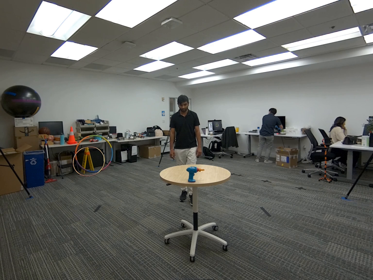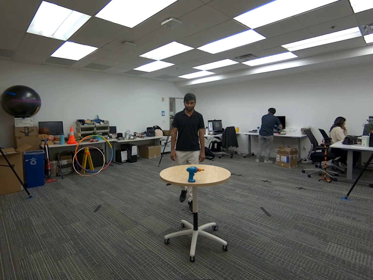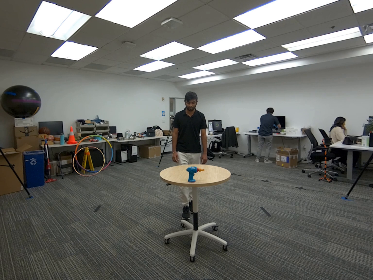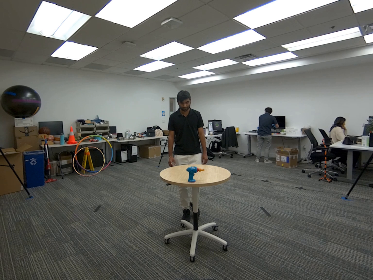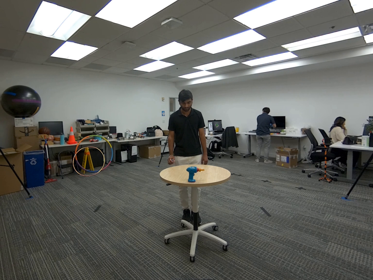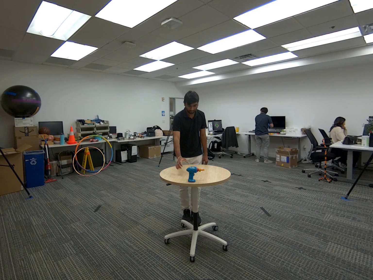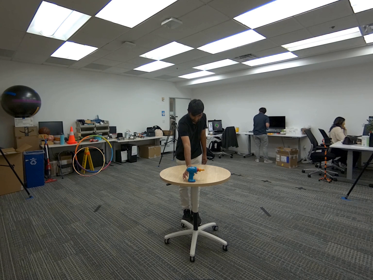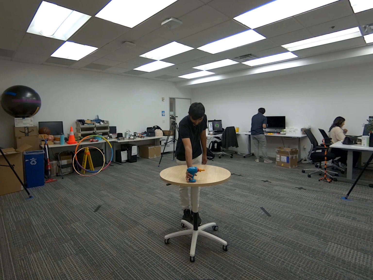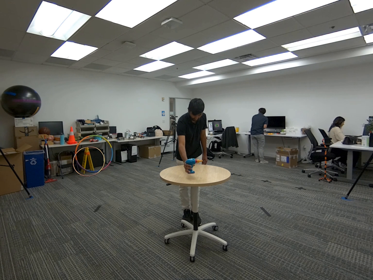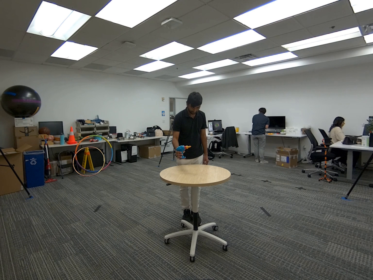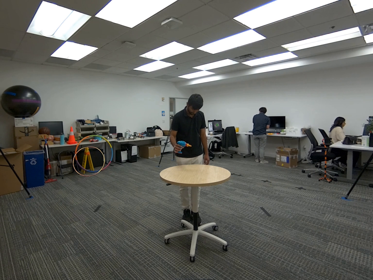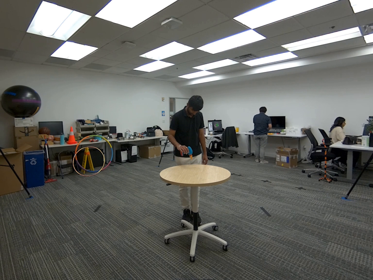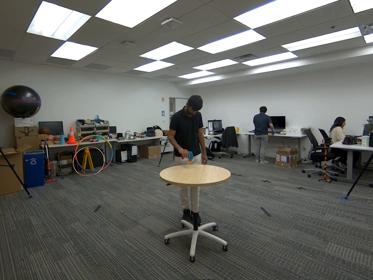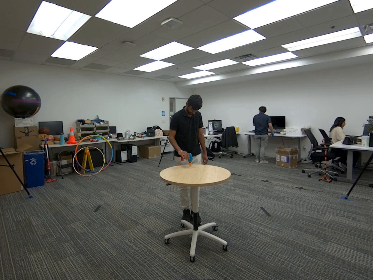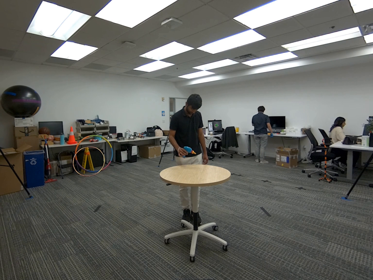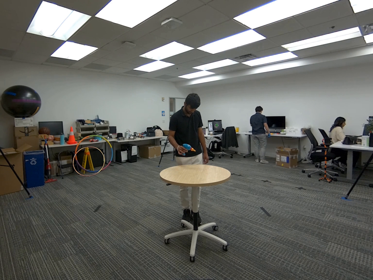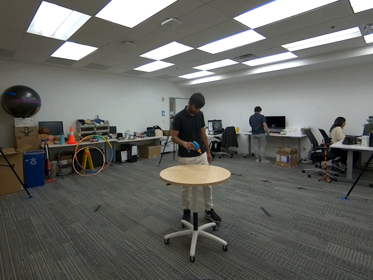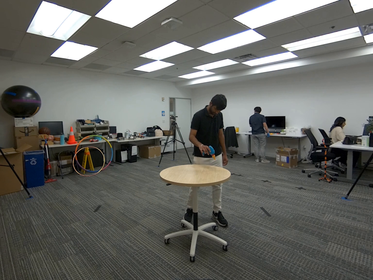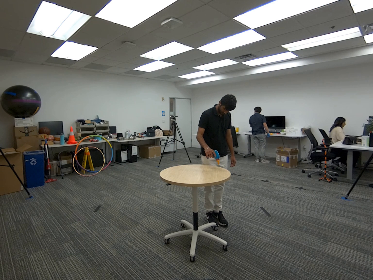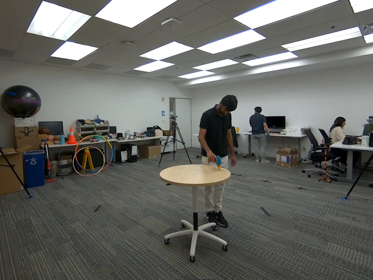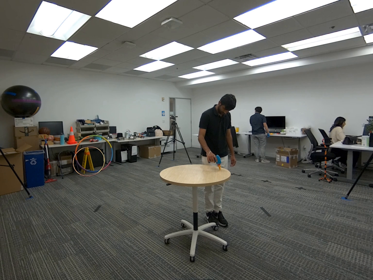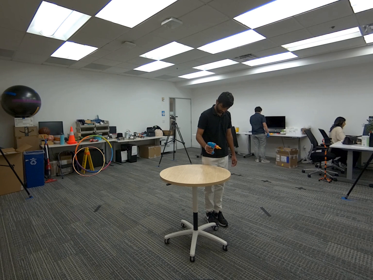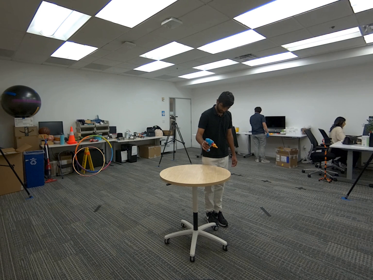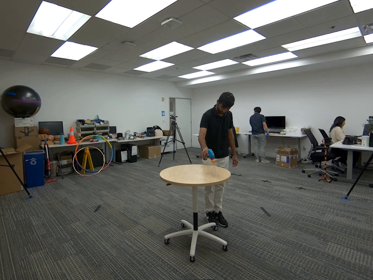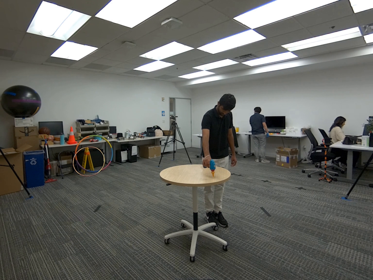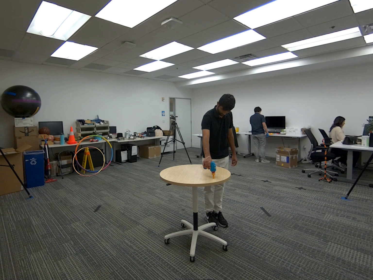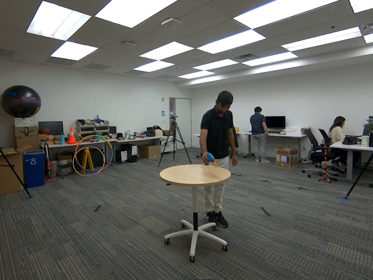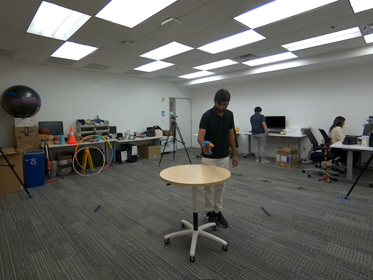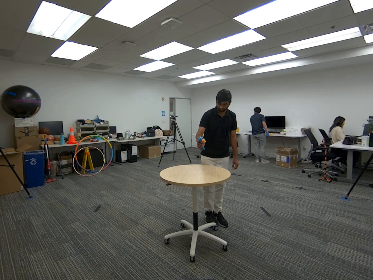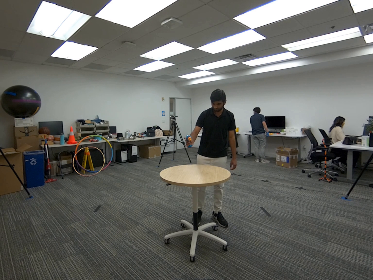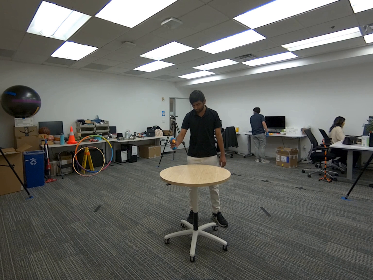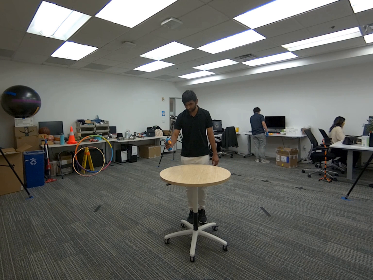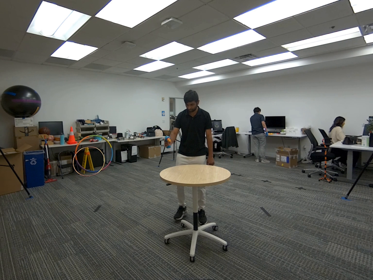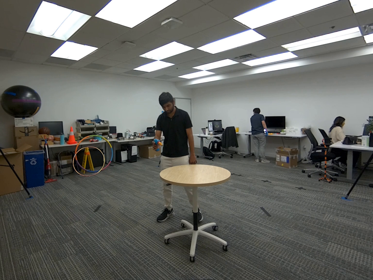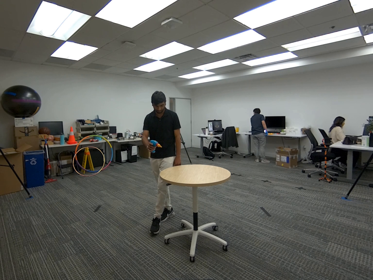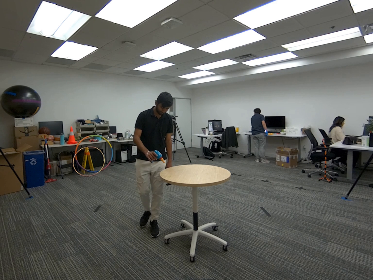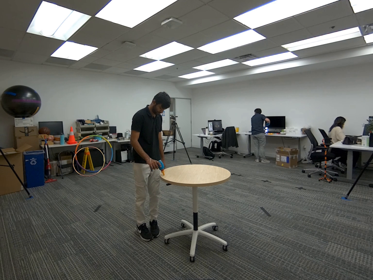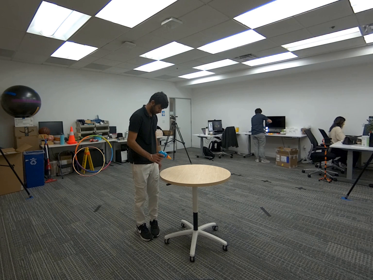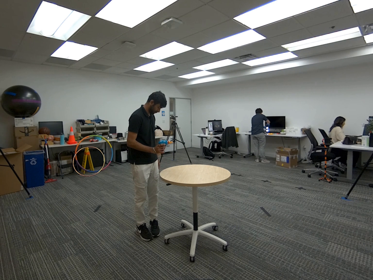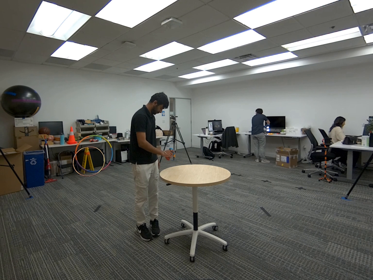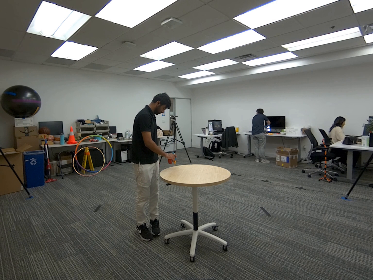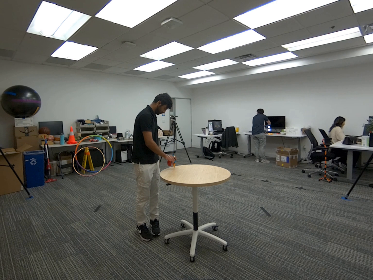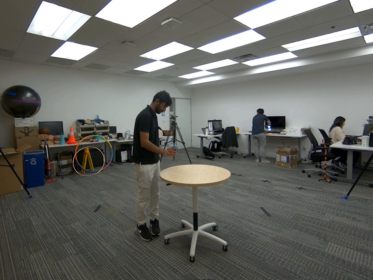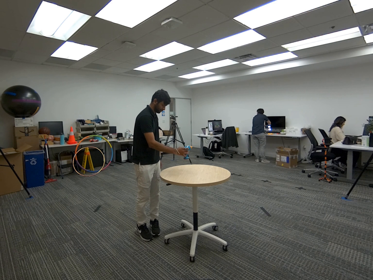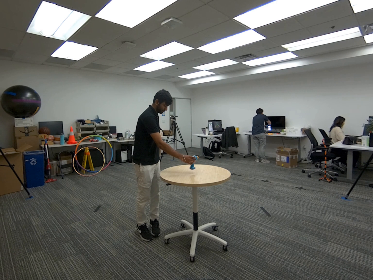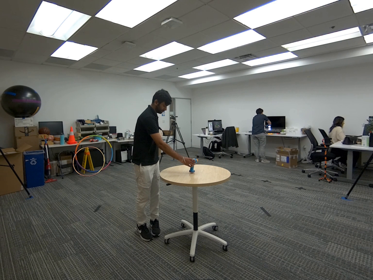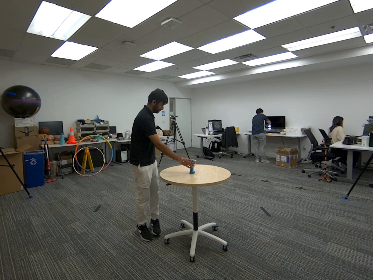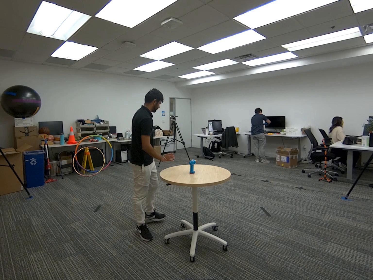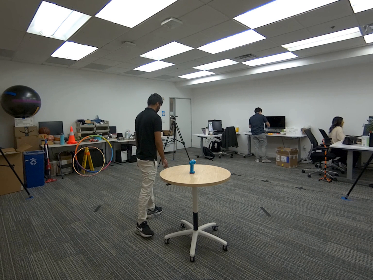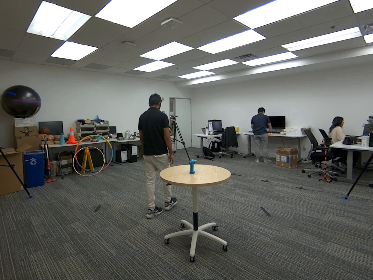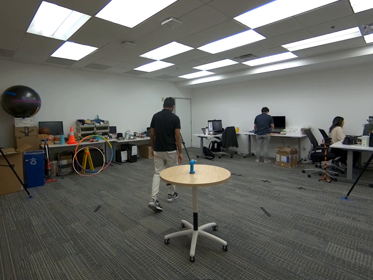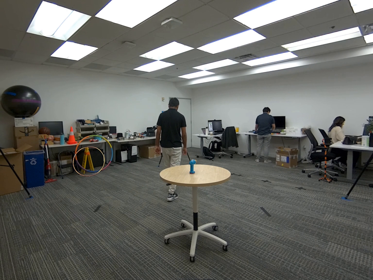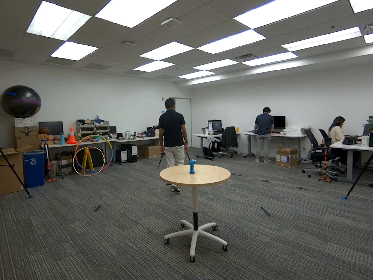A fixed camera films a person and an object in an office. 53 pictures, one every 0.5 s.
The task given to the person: Walk over to the toy drill on the round table and preform drilling motions on the top of the round table. Place the drill on the desk when complete.
